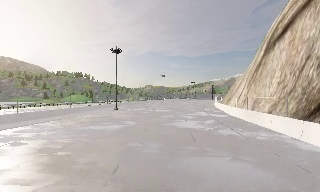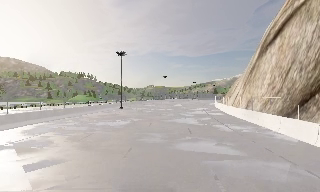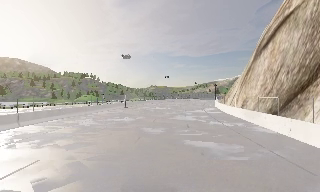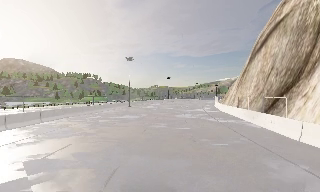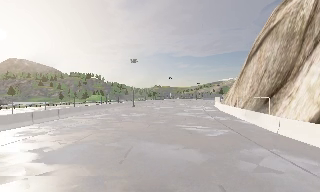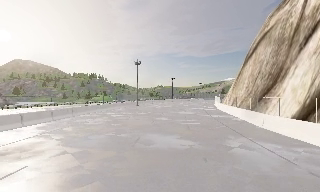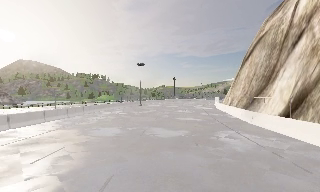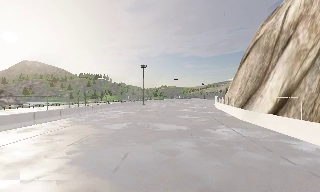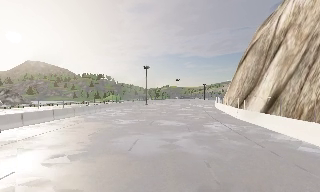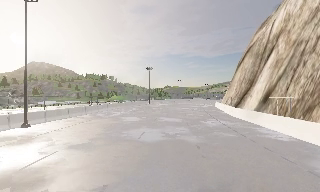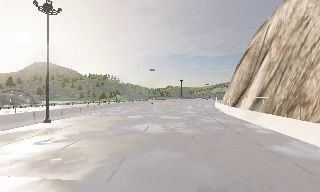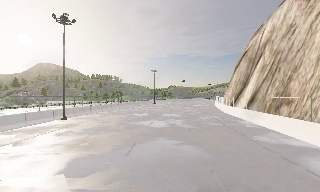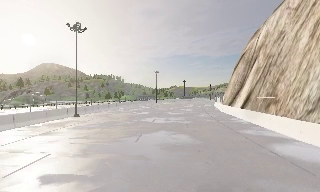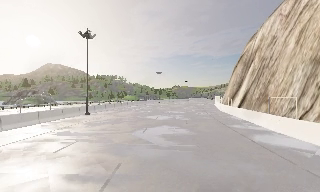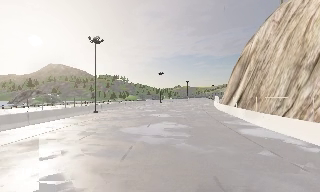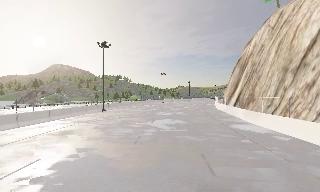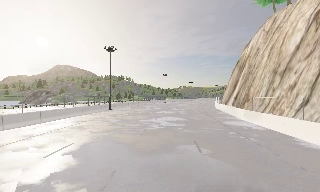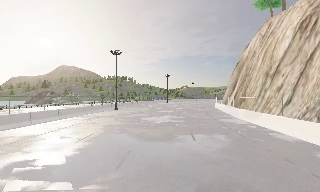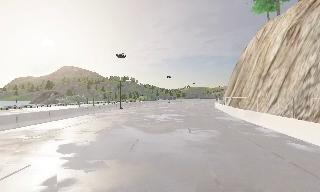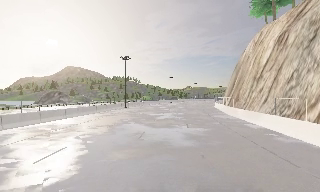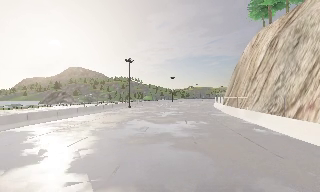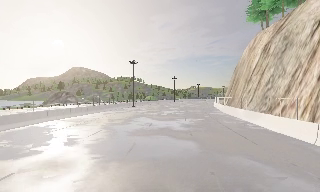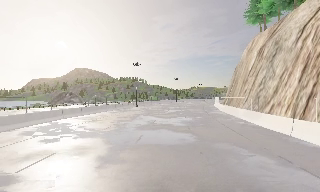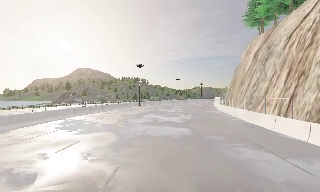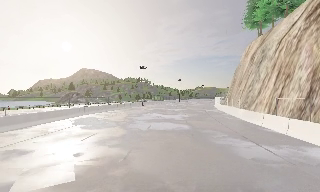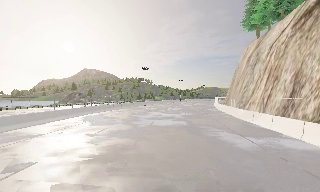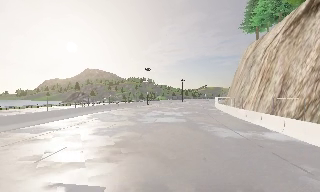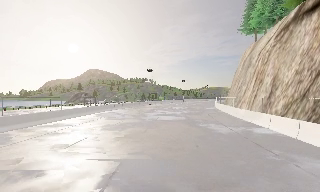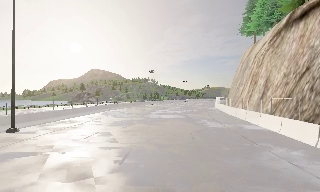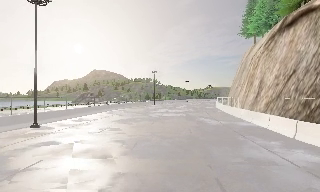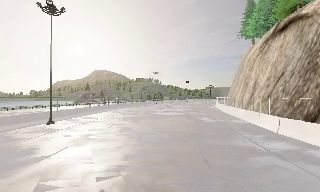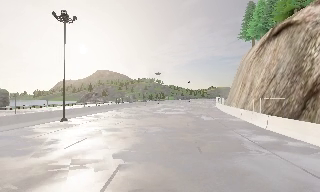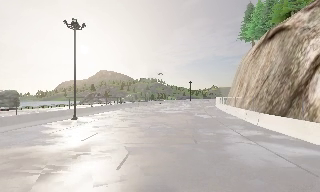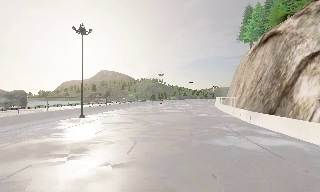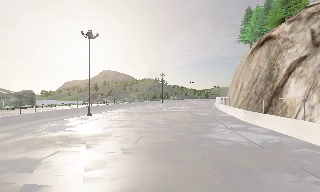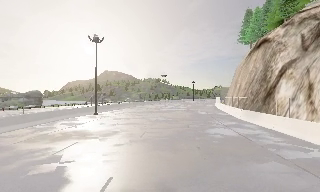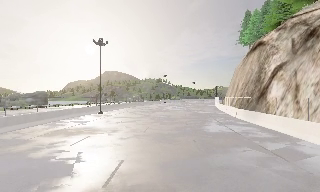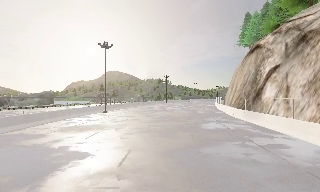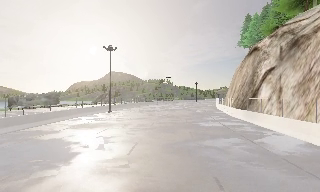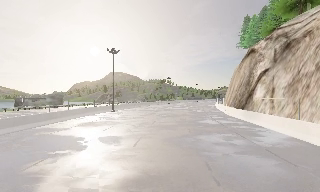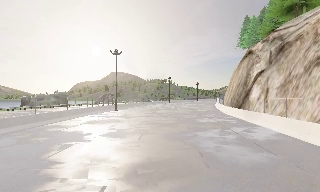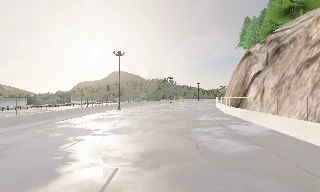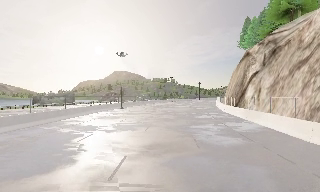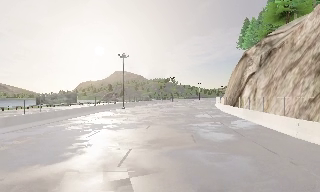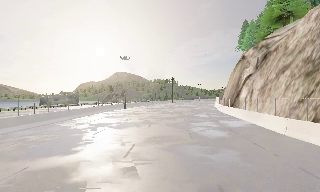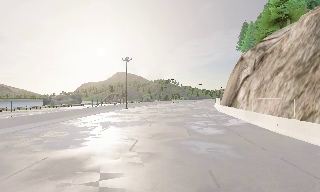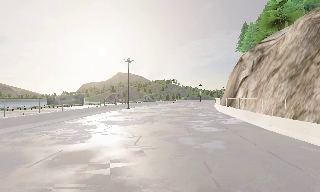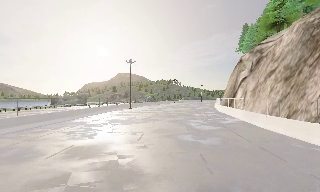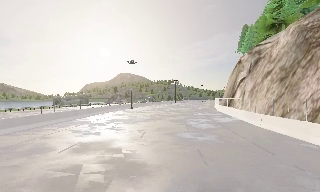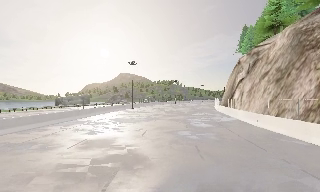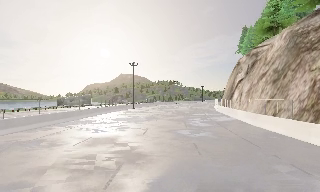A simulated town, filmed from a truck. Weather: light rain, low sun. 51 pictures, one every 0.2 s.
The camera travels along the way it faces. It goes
backward.
0.0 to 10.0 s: The scene slides to the right, as the camera pans about 30 degrees to its left. It travels backward, about 85 m, so what stands in front gets smaller. It loses speed.
The film runs backward here.
